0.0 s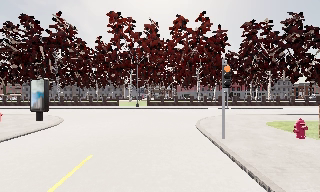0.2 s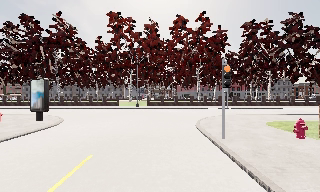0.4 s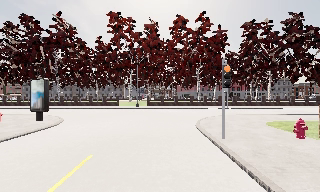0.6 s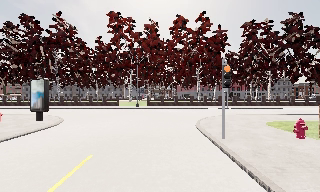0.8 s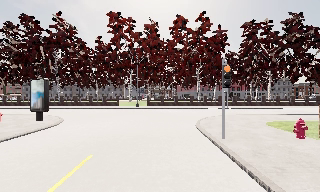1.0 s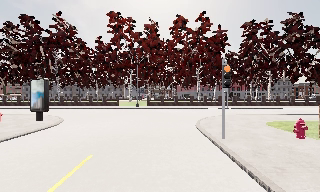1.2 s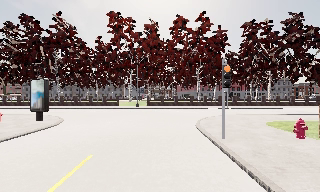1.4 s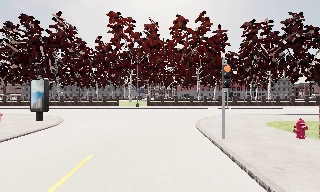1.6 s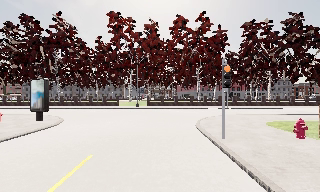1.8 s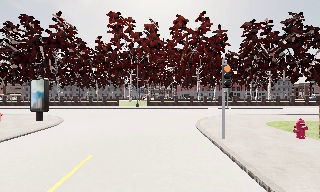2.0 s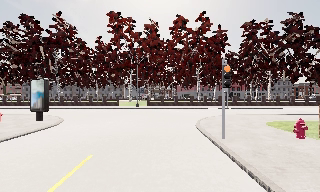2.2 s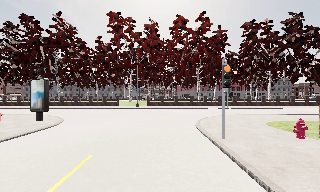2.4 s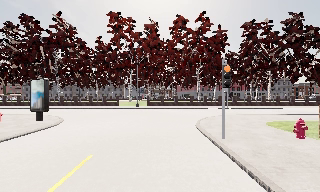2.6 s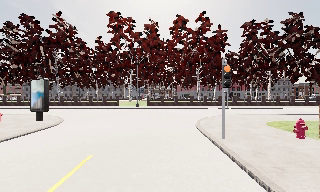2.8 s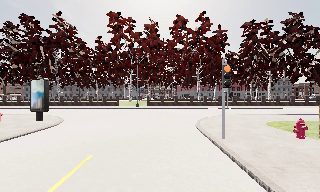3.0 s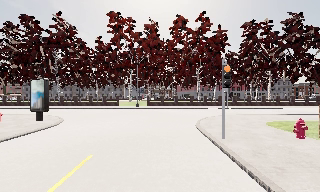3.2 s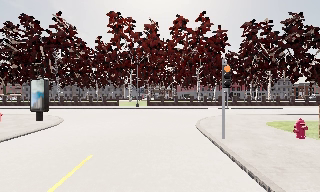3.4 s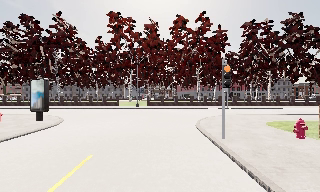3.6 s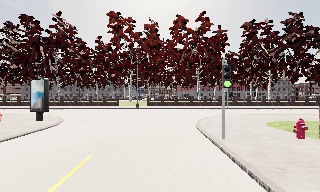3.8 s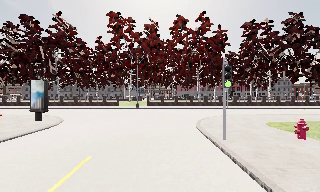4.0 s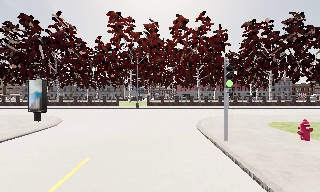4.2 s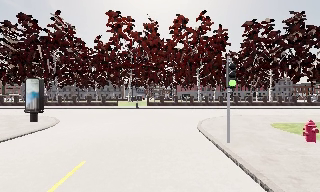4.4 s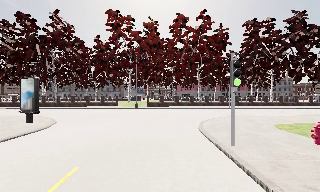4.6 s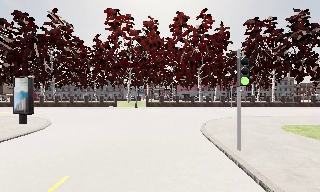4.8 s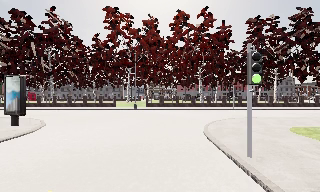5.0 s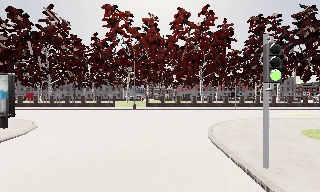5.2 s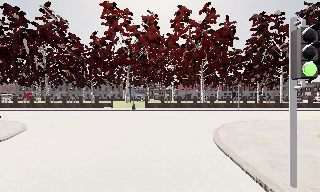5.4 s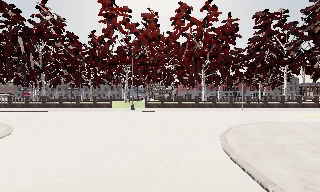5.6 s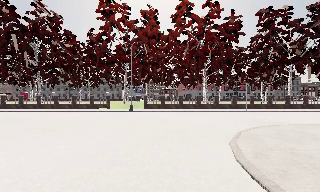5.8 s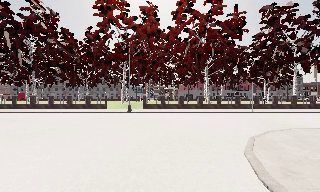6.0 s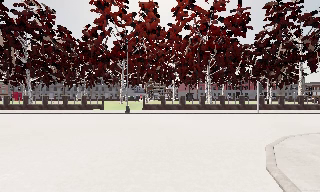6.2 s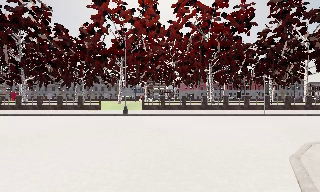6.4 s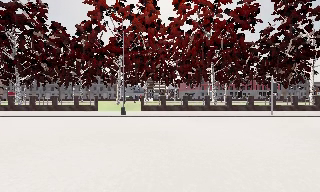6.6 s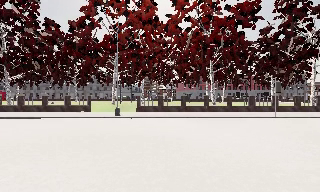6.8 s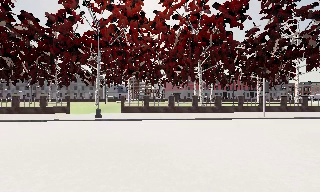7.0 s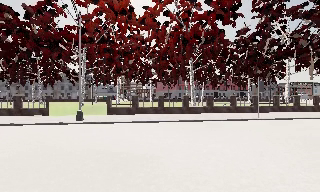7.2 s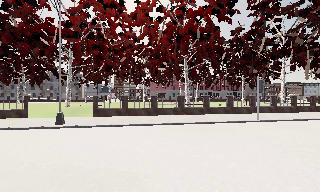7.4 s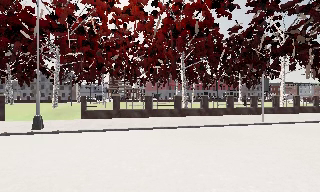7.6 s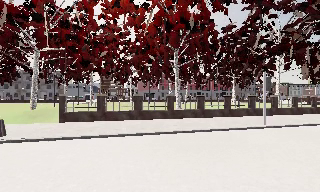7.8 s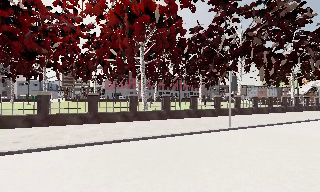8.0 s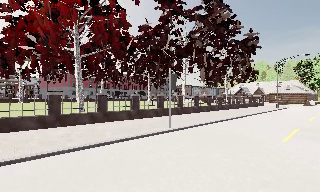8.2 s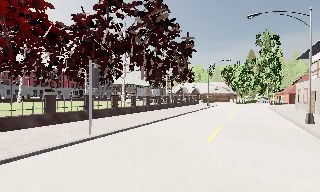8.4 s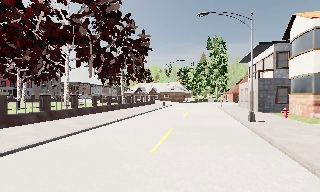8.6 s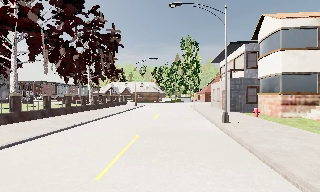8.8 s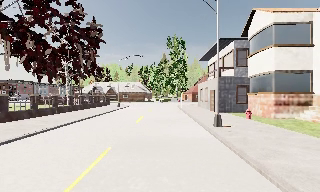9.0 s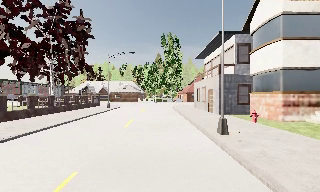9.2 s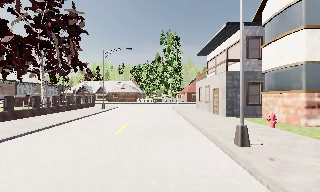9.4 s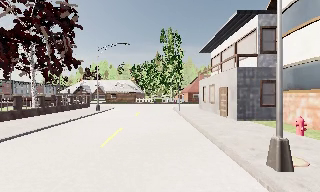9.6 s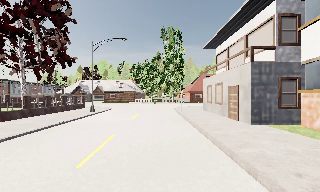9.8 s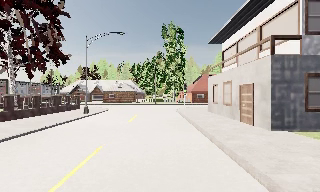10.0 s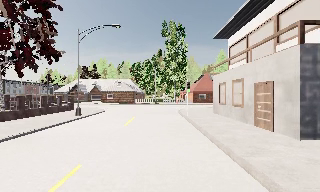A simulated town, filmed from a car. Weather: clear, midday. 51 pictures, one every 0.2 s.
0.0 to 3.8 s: The camera keeps its place and its aim.
3.8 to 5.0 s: The camera travels forward, about 2.5 m, so what stands in front looms larger. It gains speed.
5.0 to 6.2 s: The camera travels forward, about 6 m, so what stands in front looms larger.
6.2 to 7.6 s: The camera pans to its right, which is clockwise from overhead, by about 15 degrees. It travels forward, about 7 m, so what stands in front looms larger.
7.6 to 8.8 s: The camera pans to its right, which is clockwise from overhead, by about 75 degrees. It travels forward and to its right, about 9 m.
8.8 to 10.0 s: The camera travels forward, about 10 m, so what stands in front looms larger.
The film runs forward here.
